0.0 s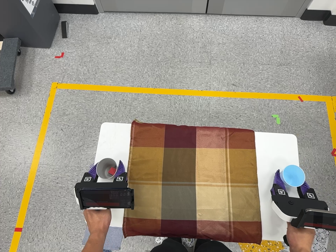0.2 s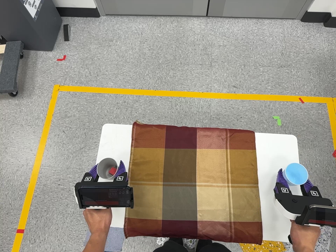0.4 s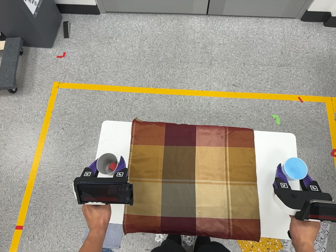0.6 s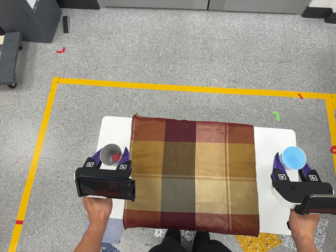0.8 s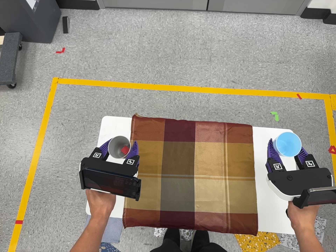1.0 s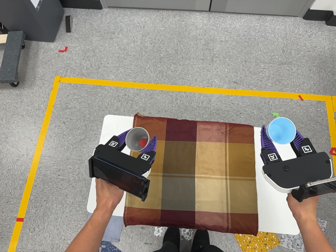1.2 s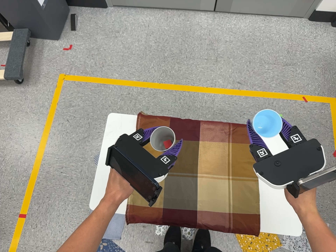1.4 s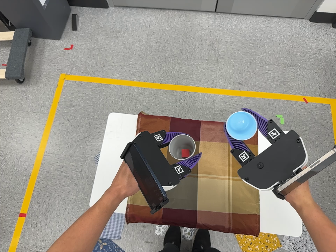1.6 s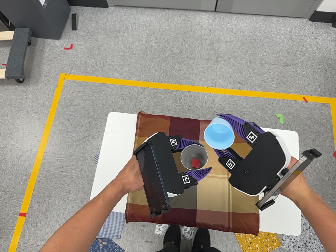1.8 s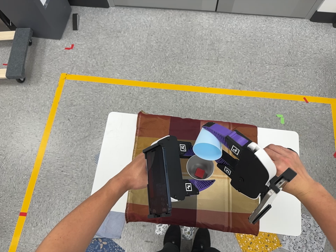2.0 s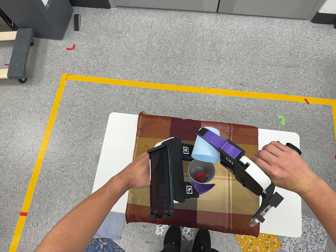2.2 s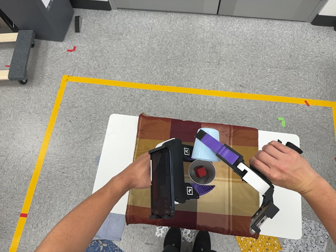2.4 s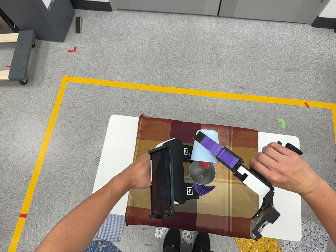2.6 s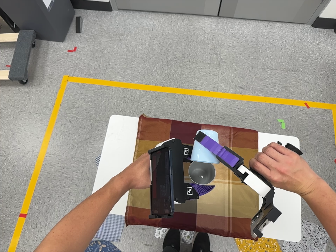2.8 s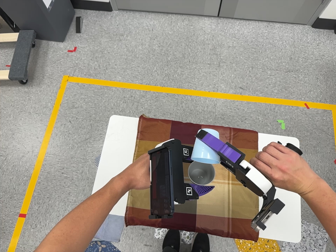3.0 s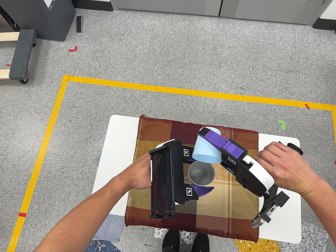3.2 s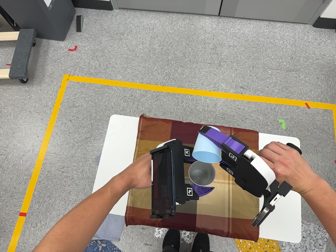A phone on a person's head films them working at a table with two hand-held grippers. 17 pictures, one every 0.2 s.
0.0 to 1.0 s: The camera shifts only a little, or ends up much as it began.
1.0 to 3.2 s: The camera shifts only a little, or ends up much as it began.
The film runs backward here.
